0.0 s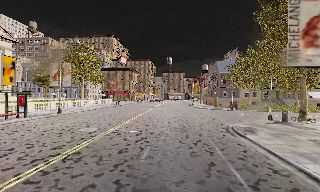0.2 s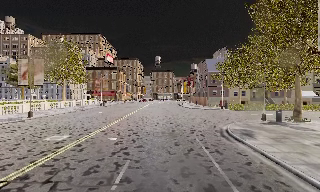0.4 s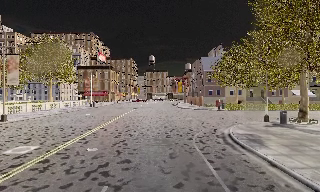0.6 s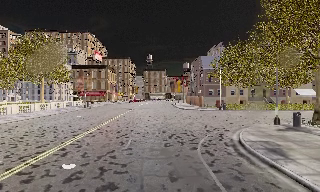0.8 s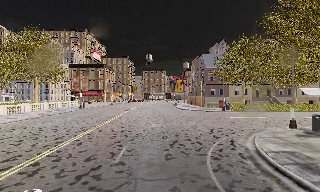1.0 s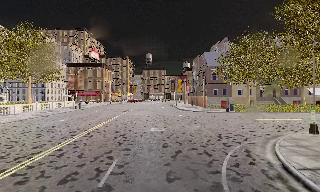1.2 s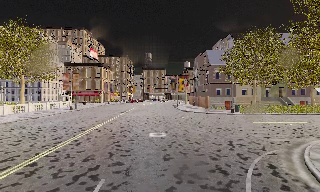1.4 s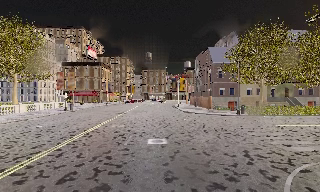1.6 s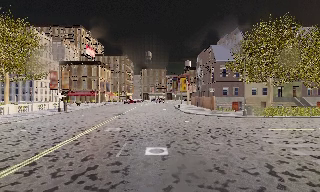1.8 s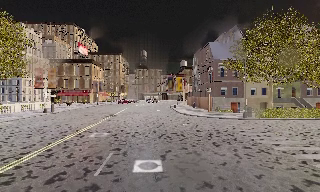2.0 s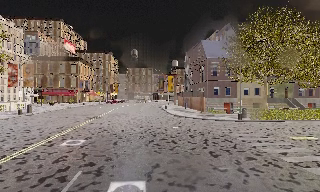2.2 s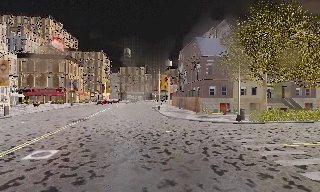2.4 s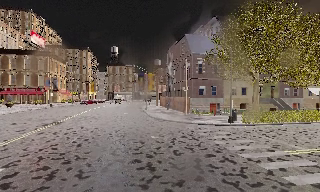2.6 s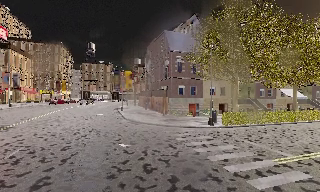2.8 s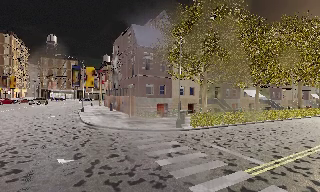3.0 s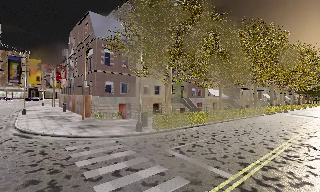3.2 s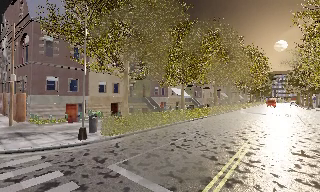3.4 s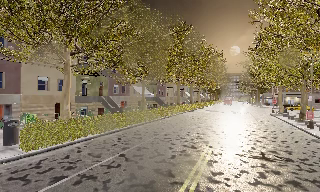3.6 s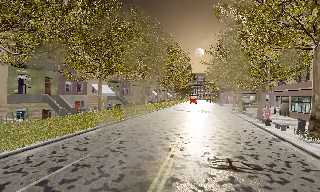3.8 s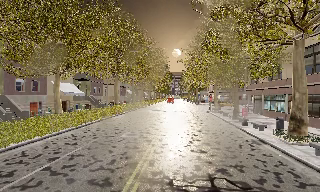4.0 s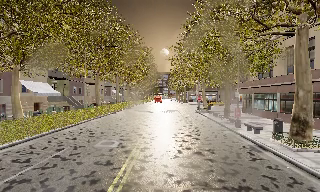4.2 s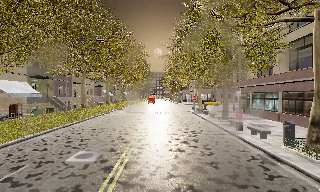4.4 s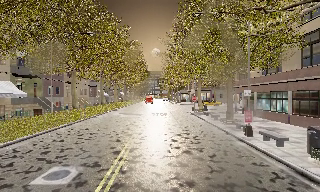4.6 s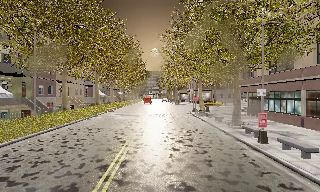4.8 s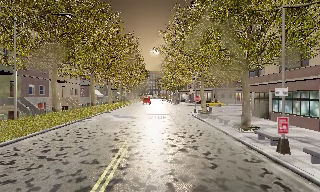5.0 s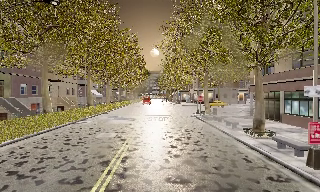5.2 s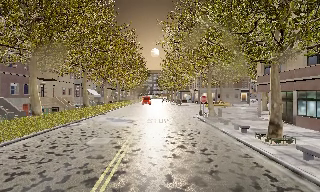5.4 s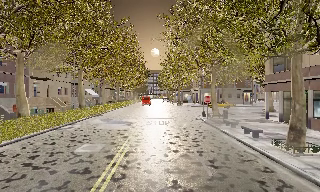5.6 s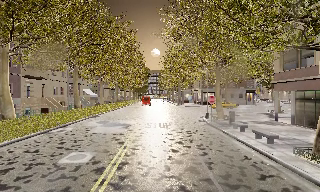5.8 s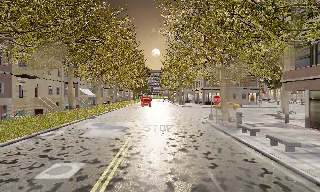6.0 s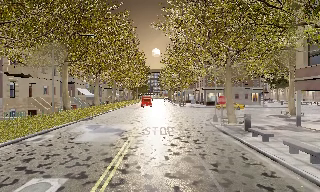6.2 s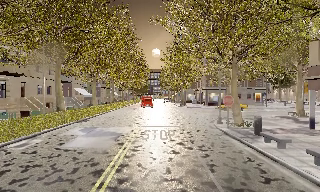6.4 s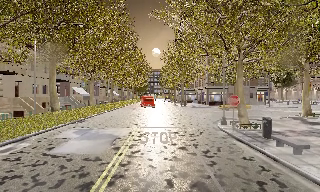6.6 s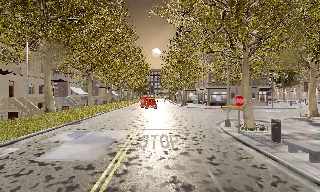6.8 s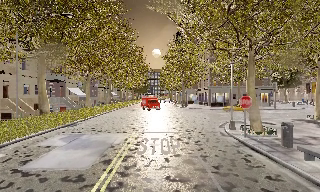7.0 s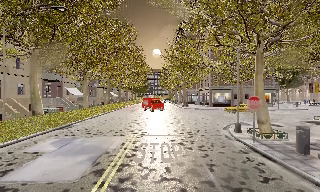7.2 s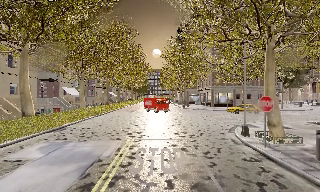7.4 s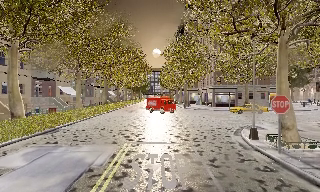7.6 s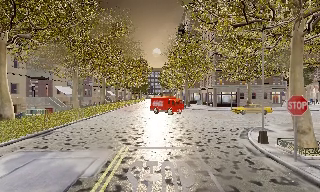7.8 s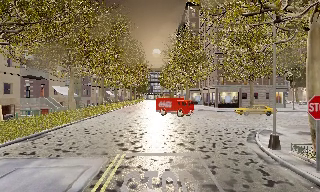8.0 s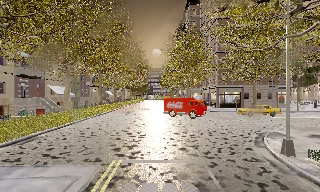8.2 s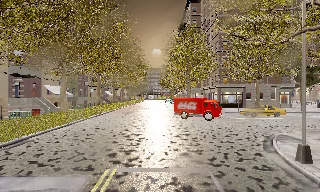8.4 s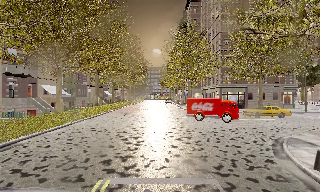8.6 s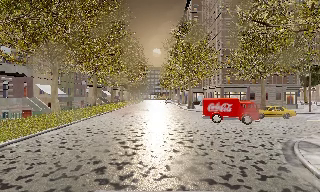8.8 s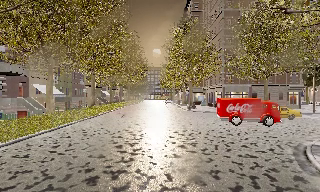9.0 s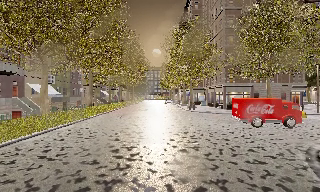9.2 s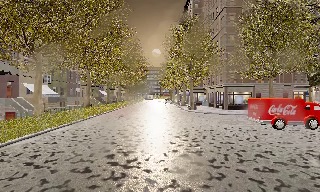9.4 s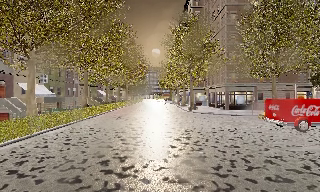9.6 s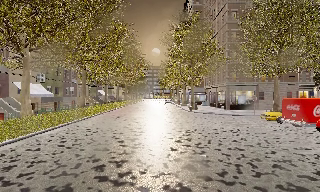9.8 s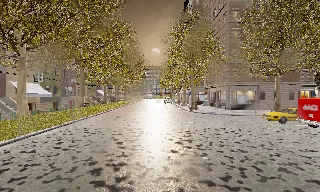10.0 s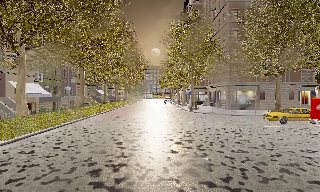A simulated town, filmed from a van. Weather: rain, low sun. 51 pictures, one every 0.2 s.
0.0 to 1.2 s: The camera travels forward, about 11 m, so what stands in front looms larger.
1.2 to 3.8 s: The scene slides to the left, as the camera pans about 80 degrees to its right. It travels forward, about 25 m.
3.8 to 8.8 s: The camera travels forward, about 30 m, so what stands in front looms larger. It loses speed.
8.8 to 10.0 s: The camera travels forward, about 3 m, so what stands in front looms larger. It loses speed.
The film runs forward here.
